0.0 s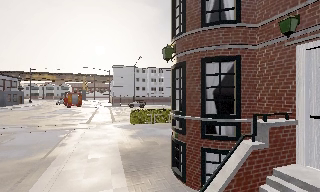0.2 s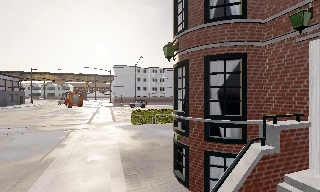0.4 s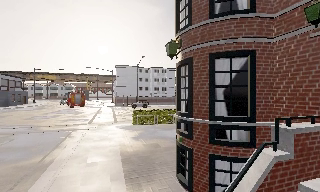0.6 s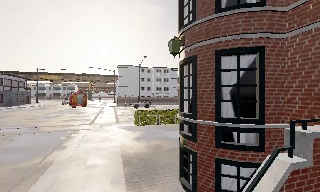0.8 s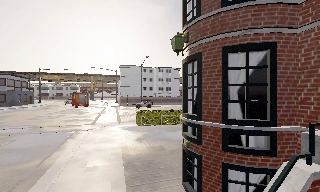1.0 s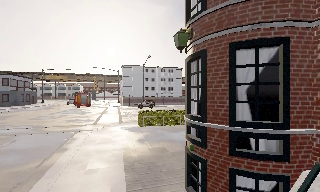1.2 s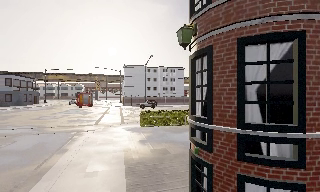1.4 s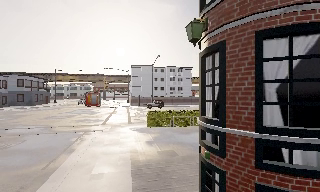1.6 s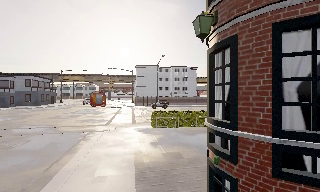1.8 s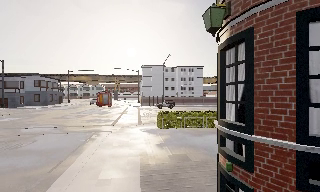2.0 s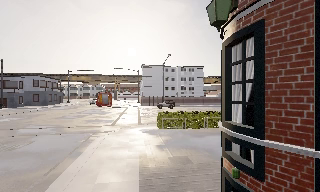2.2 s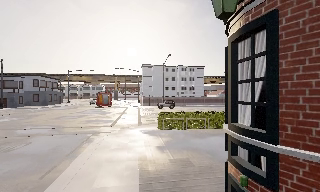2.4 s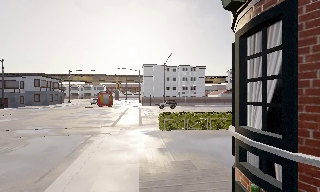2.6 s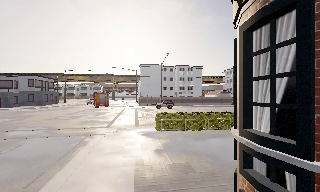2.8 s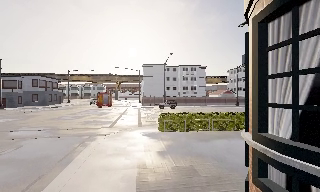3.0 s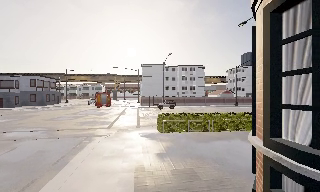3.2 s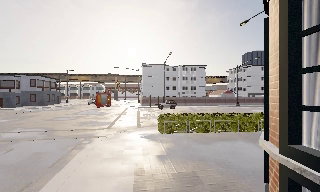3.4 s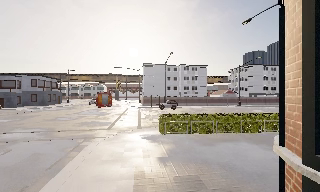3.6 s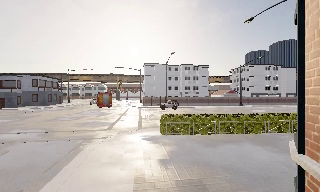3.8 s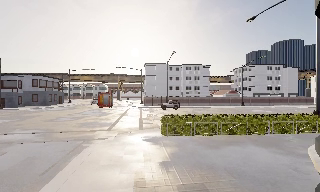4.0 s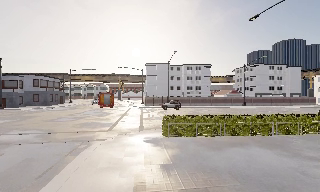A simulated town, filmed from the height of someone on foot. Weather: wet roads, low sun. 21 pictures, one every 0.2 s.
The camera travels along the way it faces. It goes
forward.
0.0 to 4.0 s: The camera swings to its left by about 10 degrees, and the scene slides to the right. It travels forward, about 4.5 m, so what stands in front looms larger.
The film runs forward here.
